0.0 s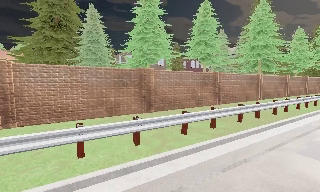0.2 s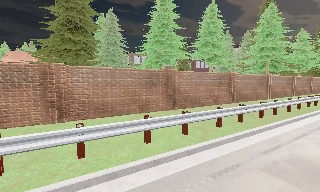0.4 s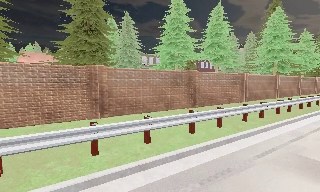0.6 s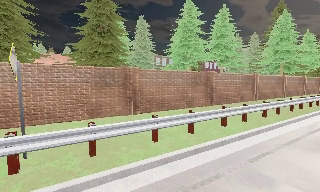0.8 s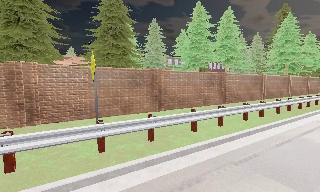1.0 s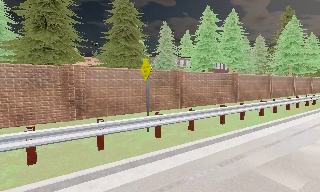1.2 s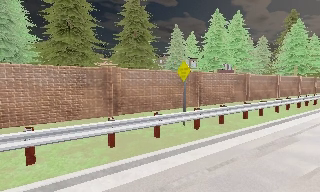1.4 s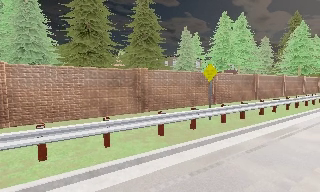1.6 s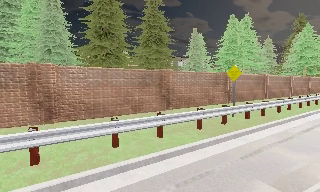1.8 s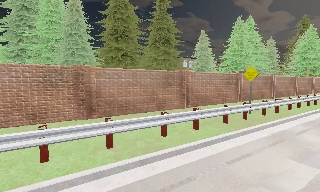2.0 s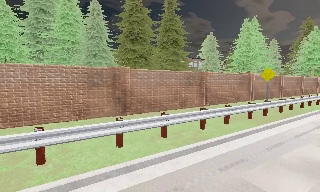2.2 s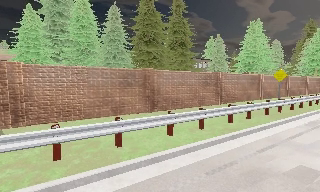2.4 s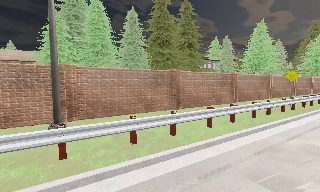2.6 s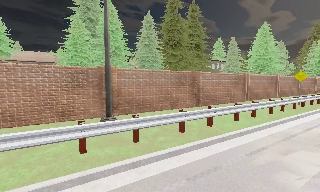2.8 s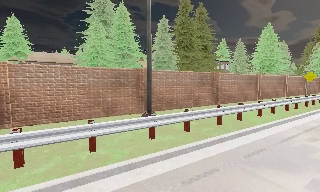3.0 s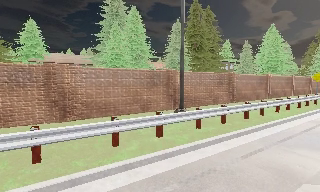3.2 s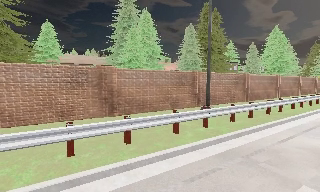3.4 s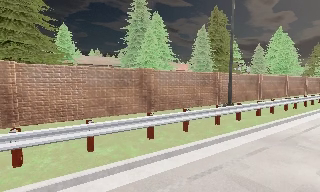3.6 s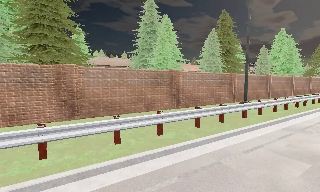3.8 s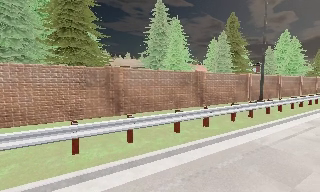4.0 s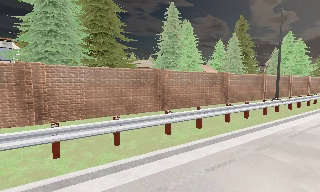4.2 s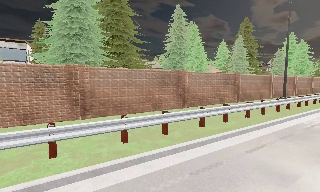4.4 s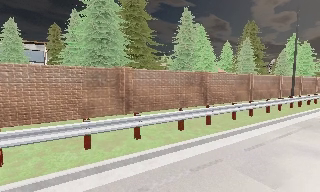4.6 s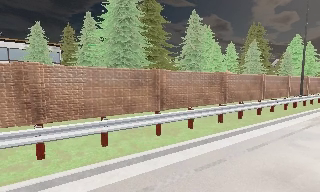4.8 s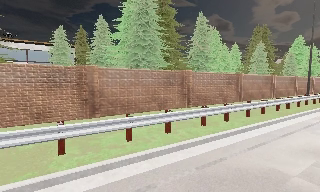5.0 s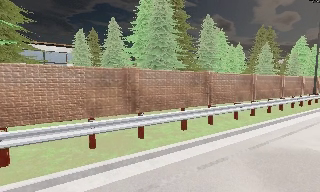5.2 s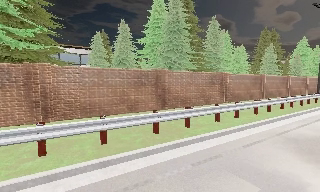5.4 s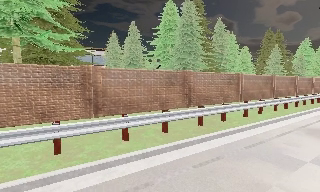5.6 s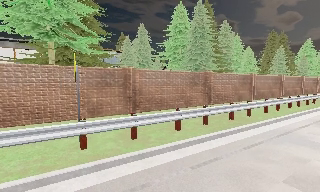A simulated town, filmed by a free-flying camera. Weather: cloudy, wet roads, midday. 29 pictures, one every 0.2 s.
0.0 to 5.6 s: The camera travels to its left and backward, about 50 m, so close, fixed things drift to the right.
The film runs backward here.
